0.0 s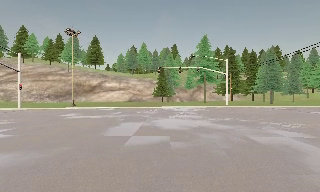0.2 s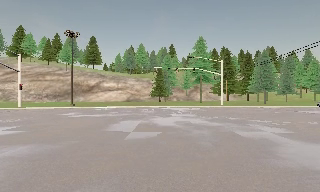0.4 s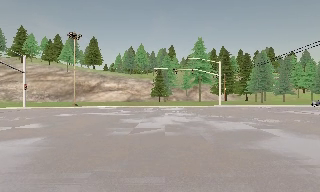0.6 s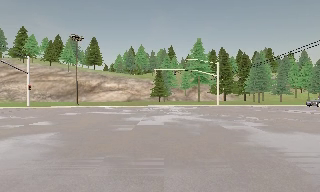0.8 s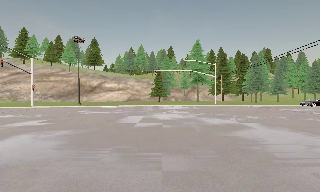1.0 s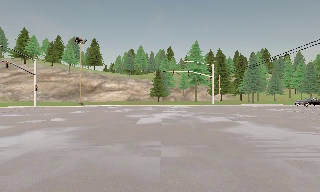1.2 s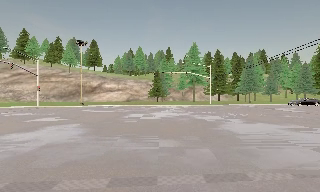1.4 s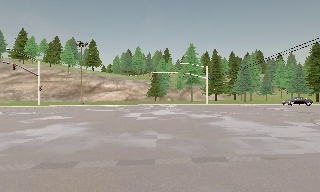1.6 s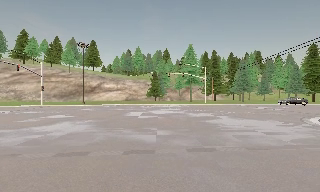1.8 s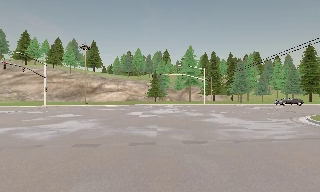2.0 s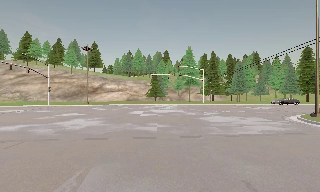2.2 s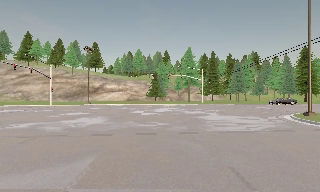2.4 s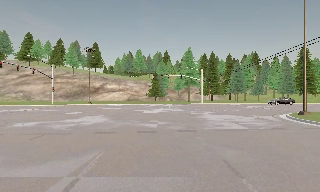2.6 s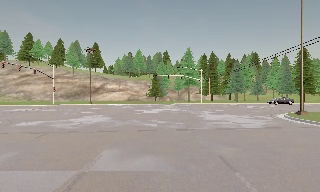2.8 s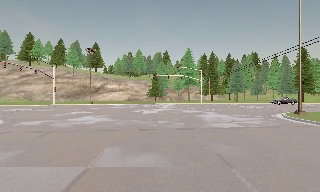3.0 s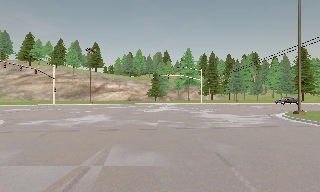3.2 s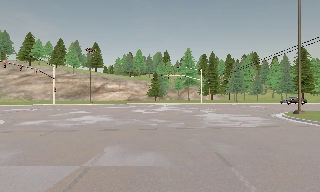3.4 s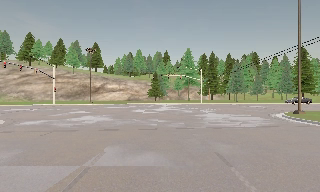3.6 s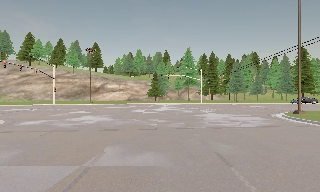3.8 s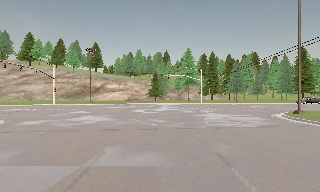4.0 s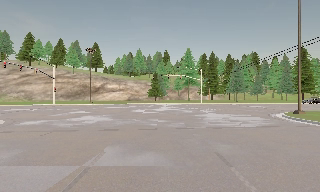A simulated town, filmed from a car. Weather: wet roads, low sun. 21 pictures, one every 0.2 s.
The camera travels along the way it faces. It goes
backward.
0.0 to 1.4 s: The camera travels backward, about 6 m, so what stands in front gets smaller.
1.4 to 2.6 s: The camera travels backward, about 4 m, so what stands in front gets smaller. It loses speed.
2.6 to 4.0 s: The camera shifts only a little, or ends up much as it began.
The film runs backward here.
